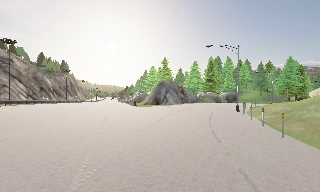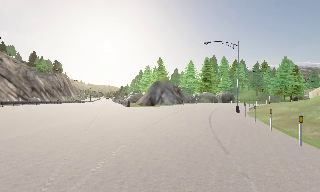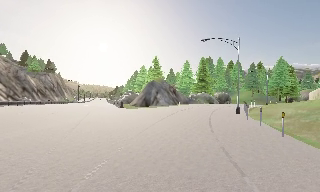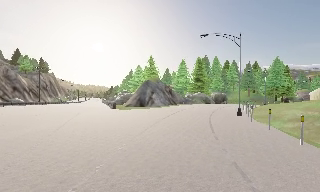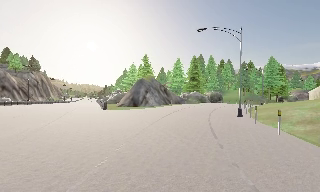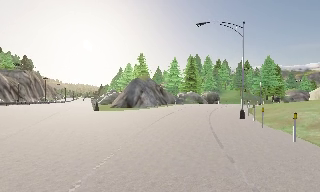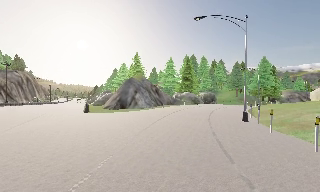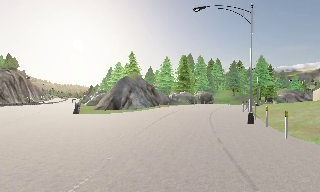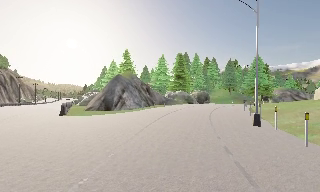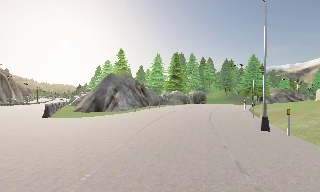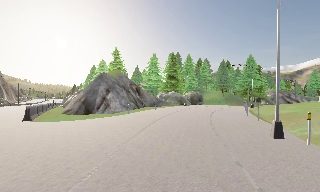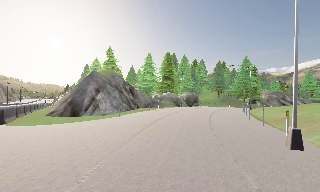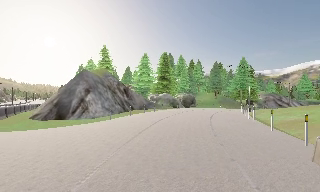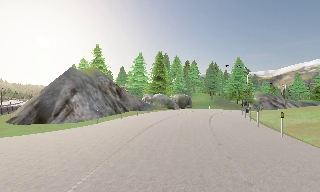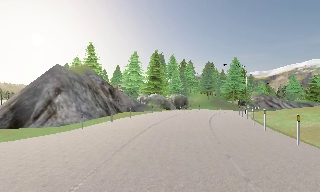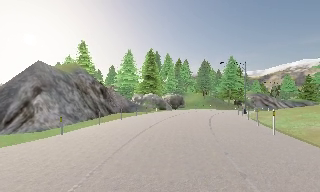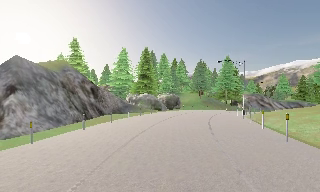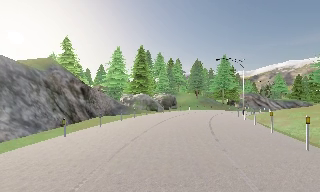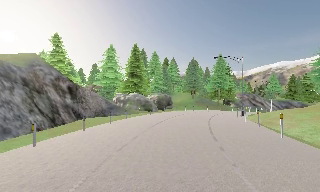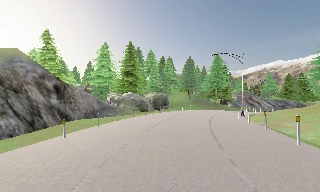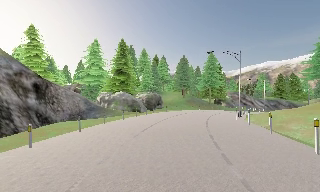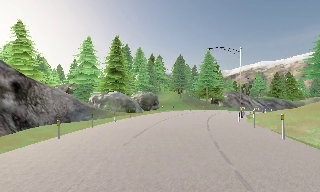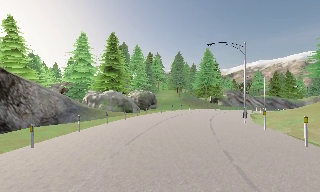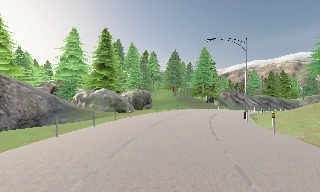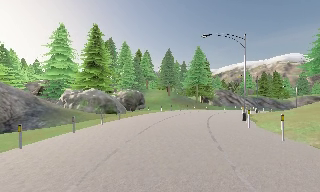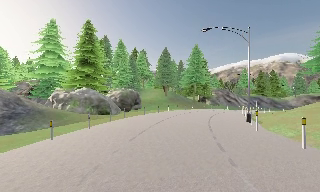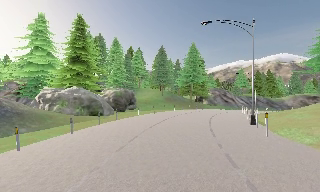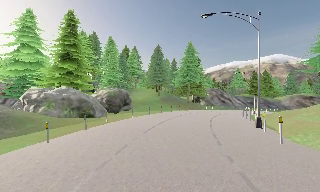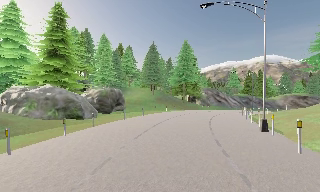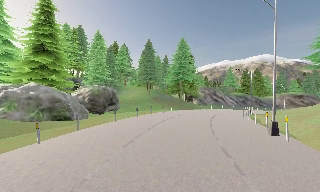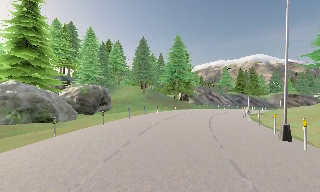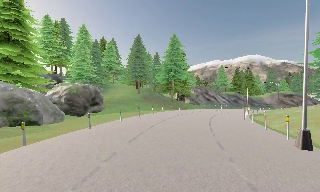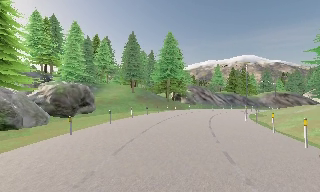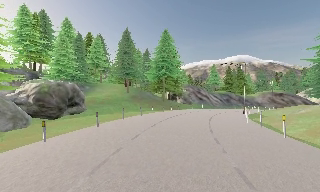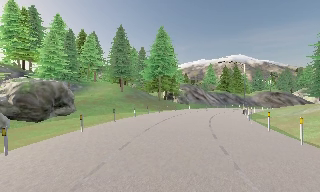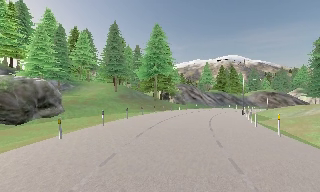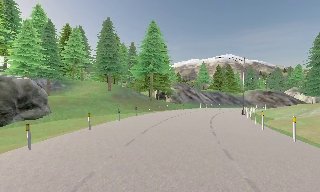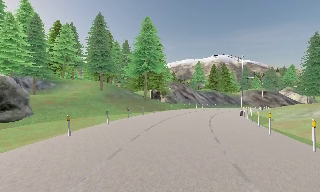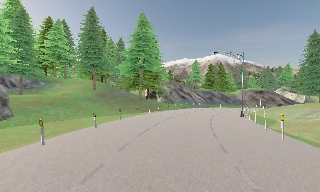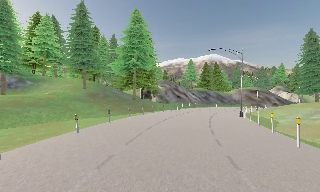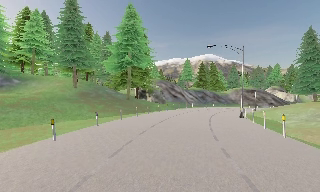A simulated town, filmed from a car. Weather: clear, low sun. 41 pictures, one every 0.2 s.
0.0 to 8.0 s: The camera swings to its right by about 60 degrees, and the scene slides to the left. It travels forward, about 50 m.
The film runs forward here.
